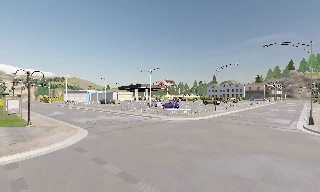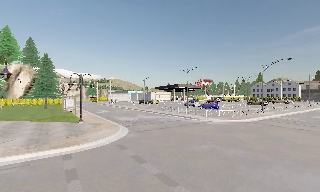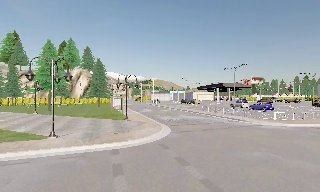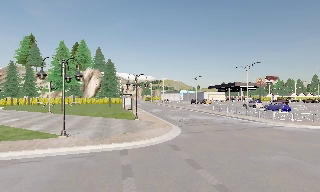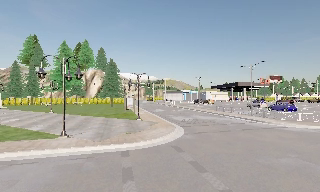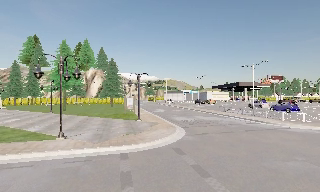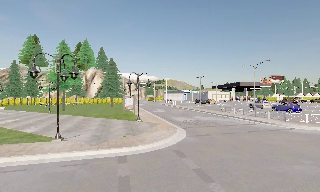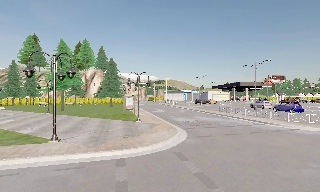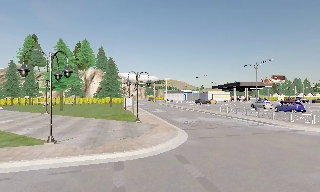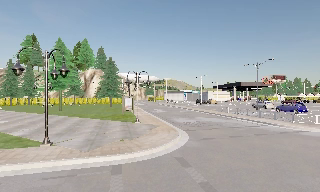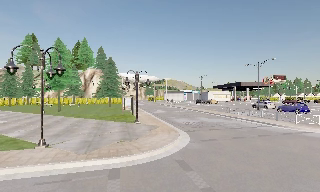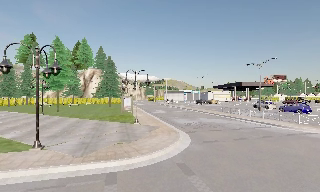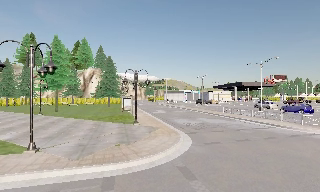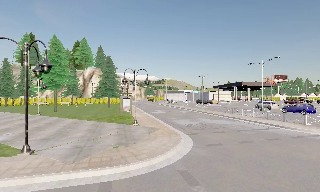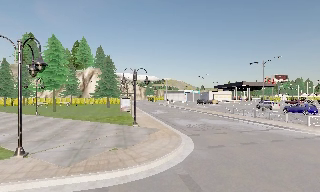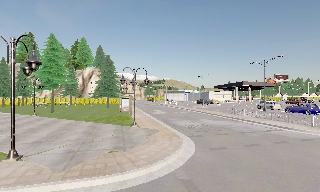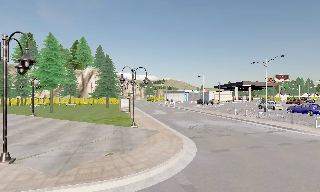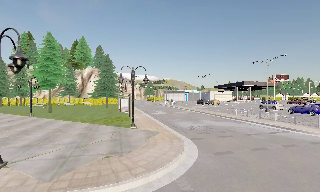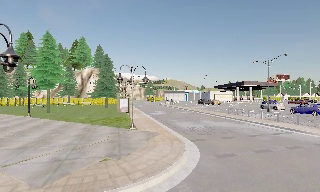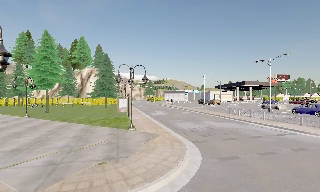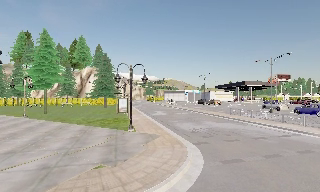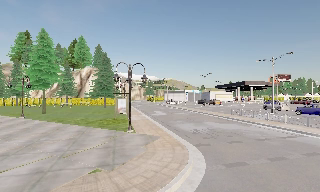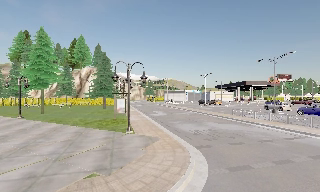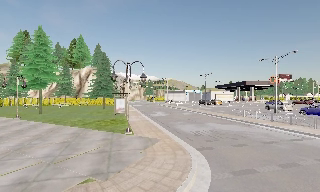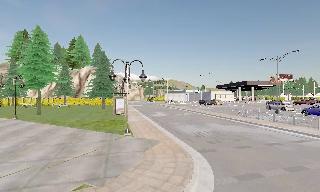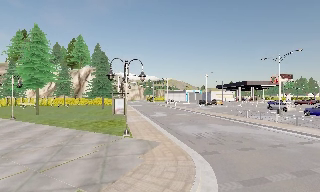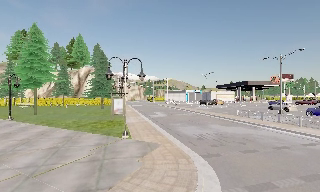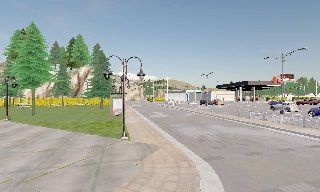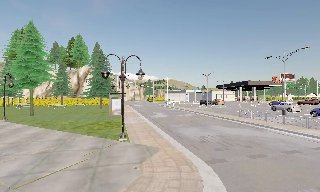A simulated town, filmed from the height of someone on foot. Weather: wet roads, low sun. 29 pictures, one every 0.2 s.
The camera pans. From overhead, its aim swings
counterclockwise.
The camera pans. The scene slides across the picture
to the right.
0.0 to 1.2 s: The camera swings to its left by about 35 degrees, and the scene slides to the right. It travels forward, about 1.5 m.
1.2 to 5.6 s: The camera travels forward, about 7 m, so what stands in front looms larger.
The film runs forward here.
